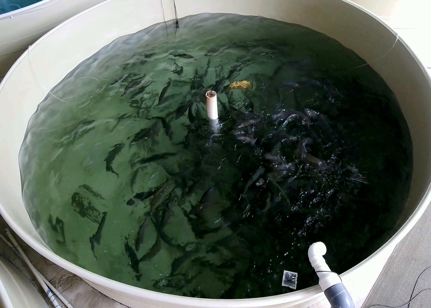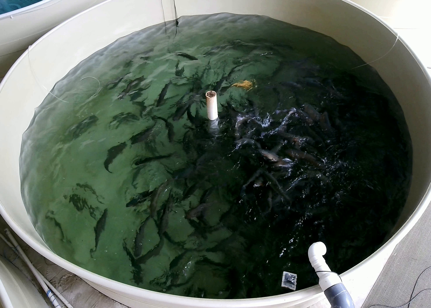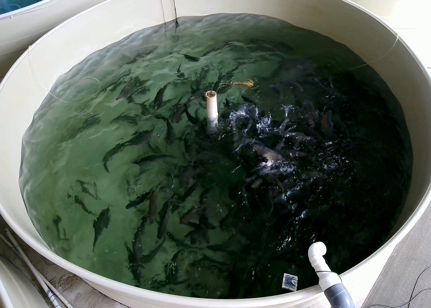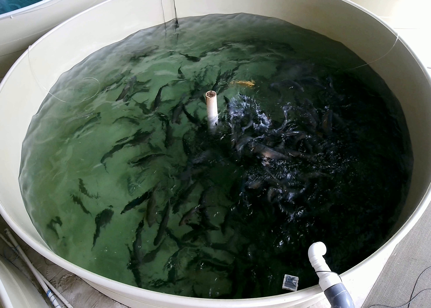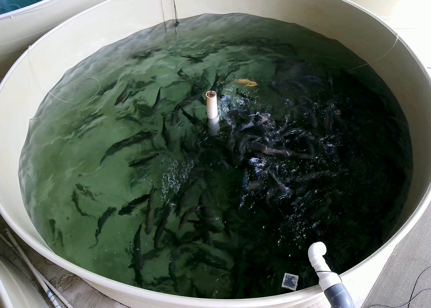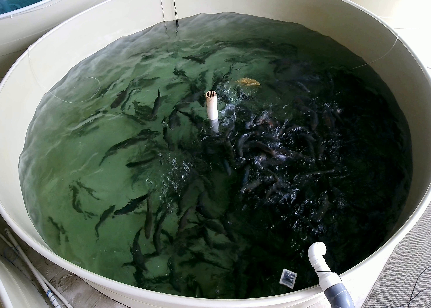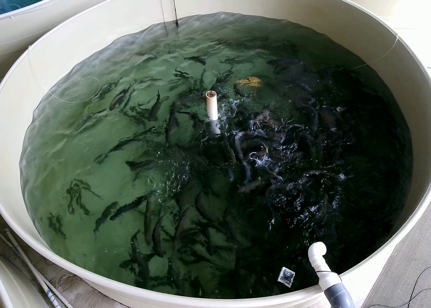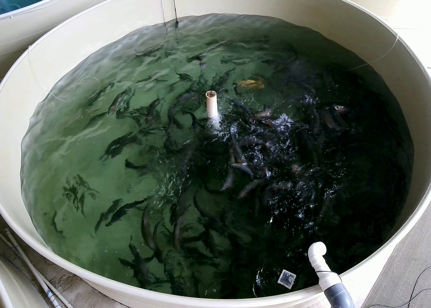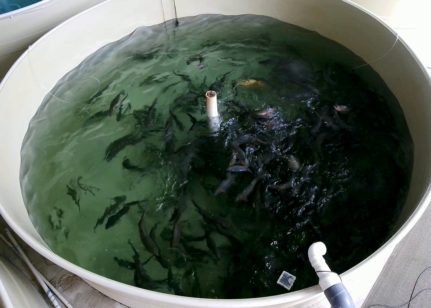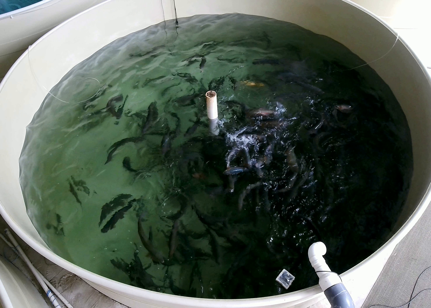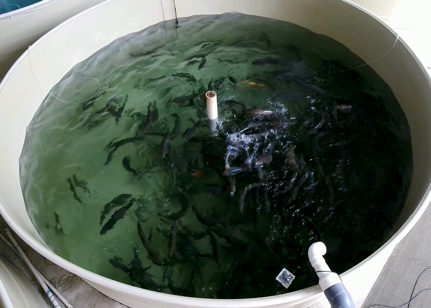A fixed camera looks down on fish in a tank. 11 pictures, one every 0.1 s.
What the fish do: Weak feeding.
